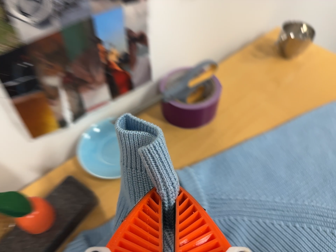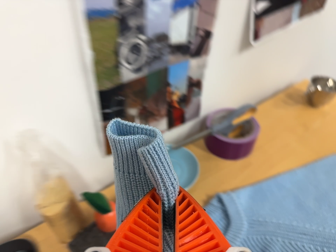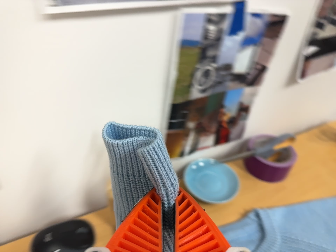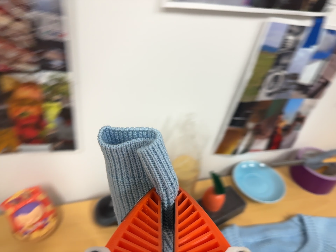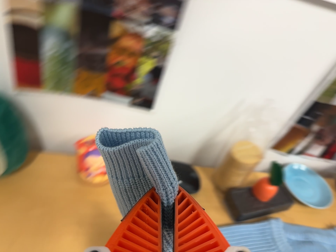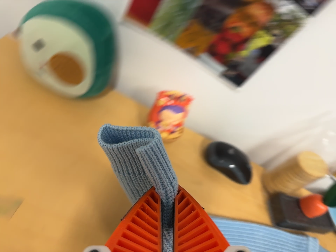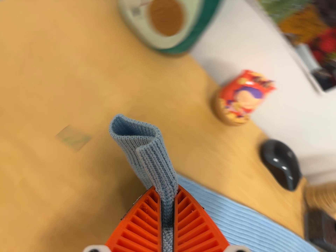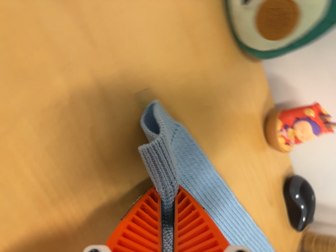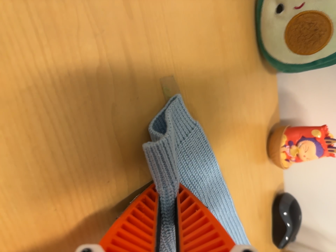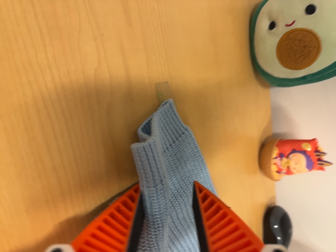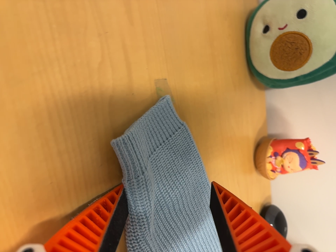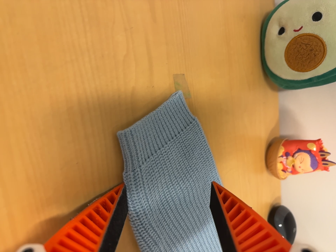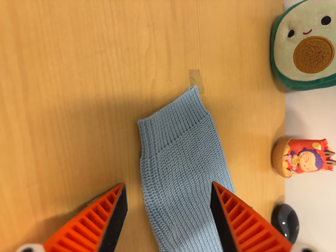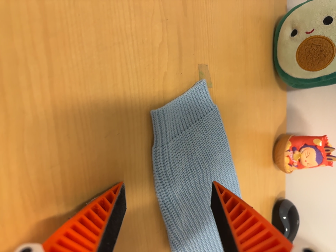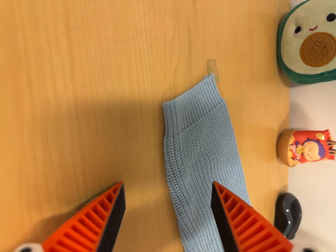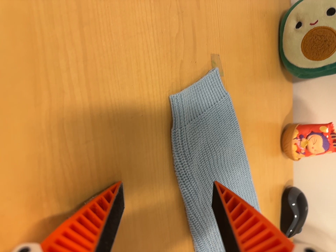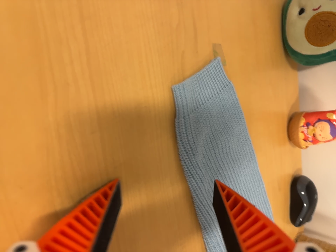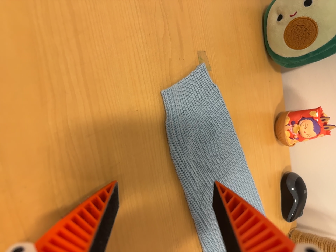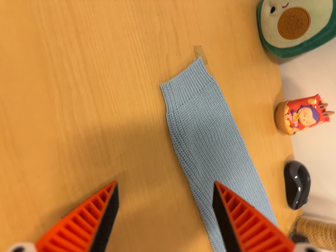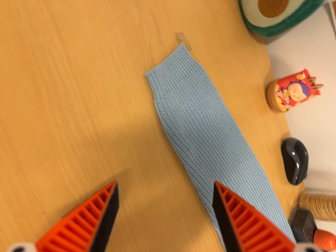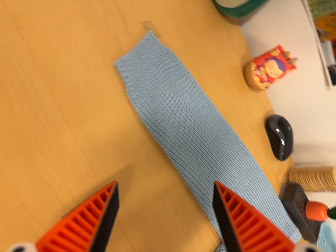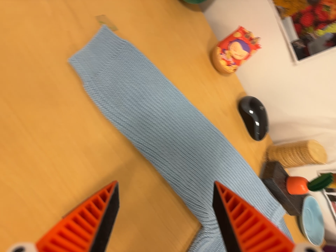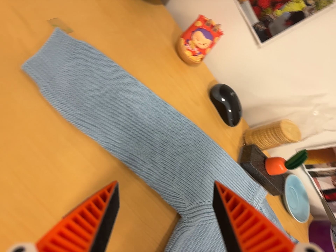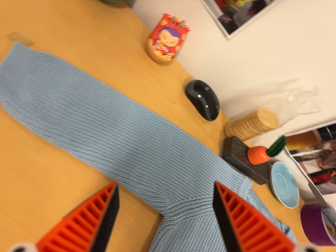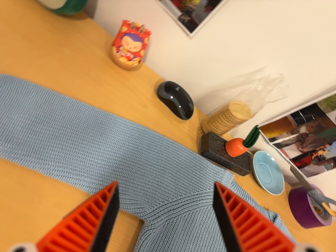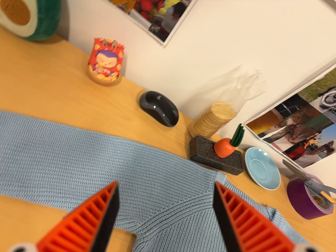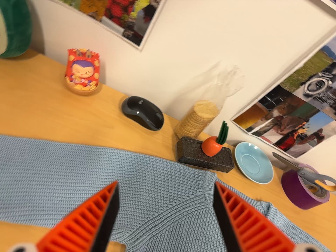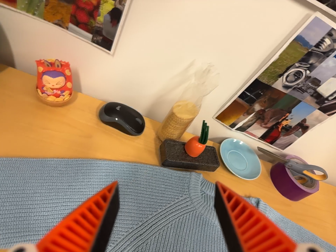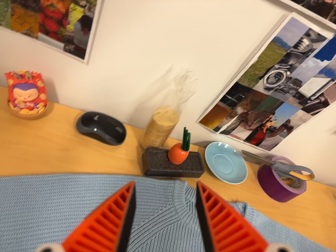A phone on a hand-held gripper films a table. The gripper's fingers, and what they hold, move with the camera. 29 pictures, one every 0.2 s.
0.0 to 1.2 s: The camera swings to its left by about 25 degrees, and the scene slides to the right. It travels to its left, about 50 cm, so close, fixed things drift to the right. It rolls about its line of sight by about 75 degrees, and the scene rotates clockwise.
1.2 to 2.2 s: The camera travels to its left, about 12 cm, so close, fixed things drift to the right. It rolls about its line of sight by about 40 degrees, and the scene rotates clockwise.
2.2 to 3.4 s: The camera travels backward and toward the bottom of its view, about 9 cm, so what stands in front gets smaller.
3.4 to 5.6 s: The camera travels to its right, about 32 cm, so close, fixed things drift to the left. It rolls about its line of sight by about 65 degrees, and the scene rotates counterclockwise.
The film runs backward here.
